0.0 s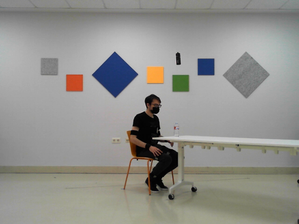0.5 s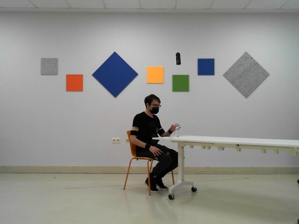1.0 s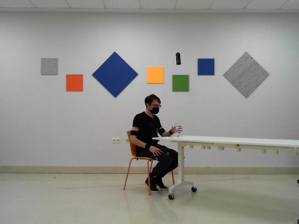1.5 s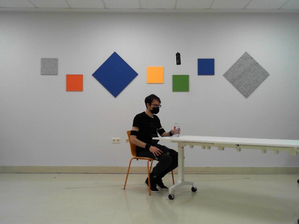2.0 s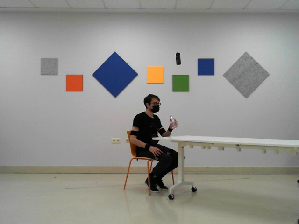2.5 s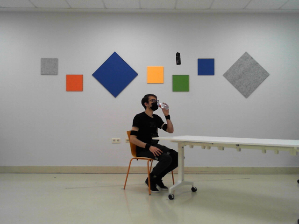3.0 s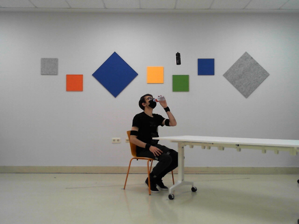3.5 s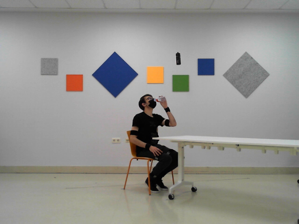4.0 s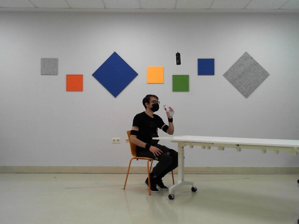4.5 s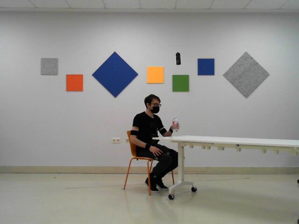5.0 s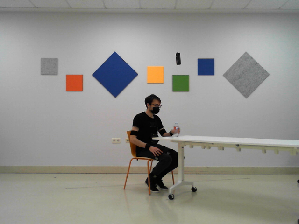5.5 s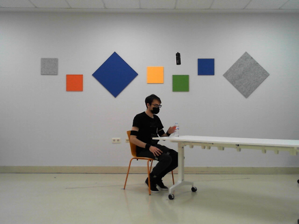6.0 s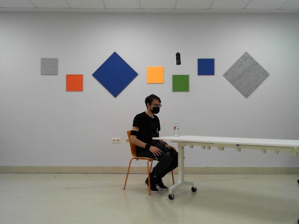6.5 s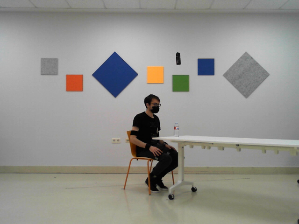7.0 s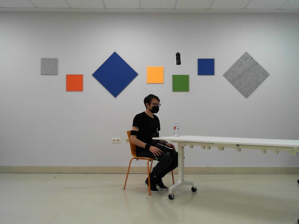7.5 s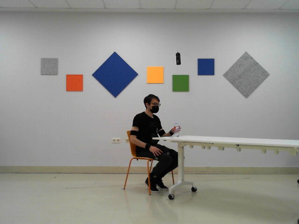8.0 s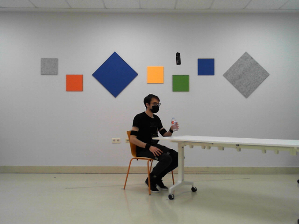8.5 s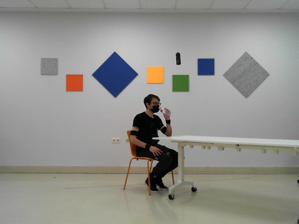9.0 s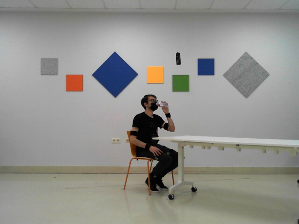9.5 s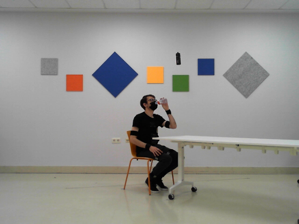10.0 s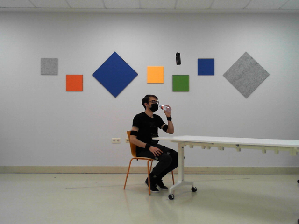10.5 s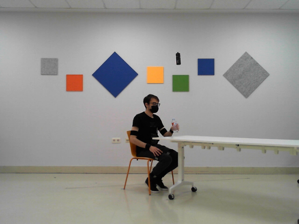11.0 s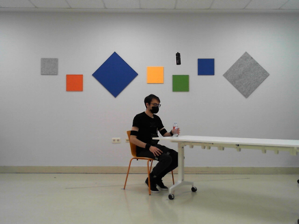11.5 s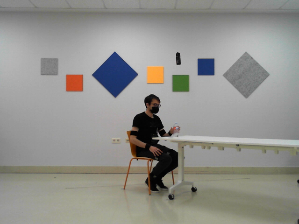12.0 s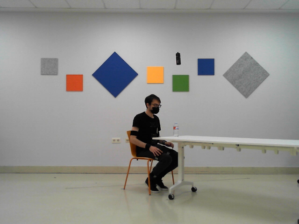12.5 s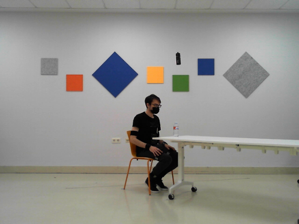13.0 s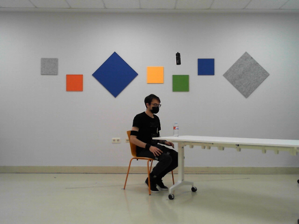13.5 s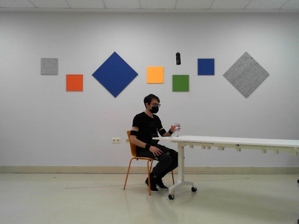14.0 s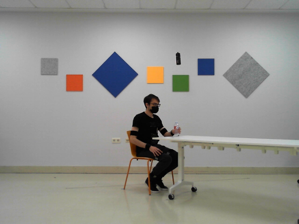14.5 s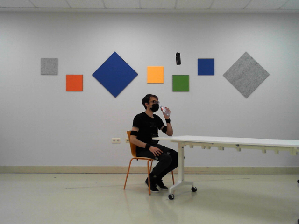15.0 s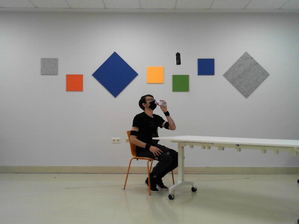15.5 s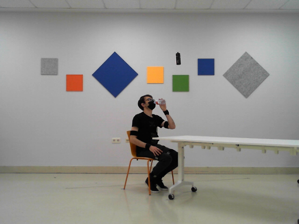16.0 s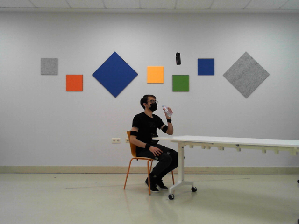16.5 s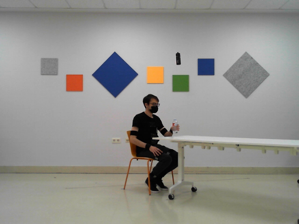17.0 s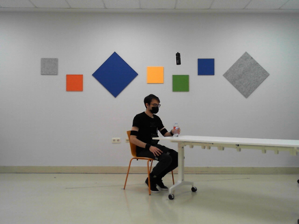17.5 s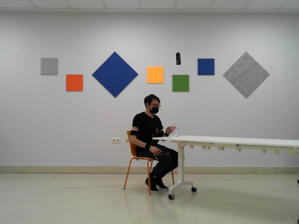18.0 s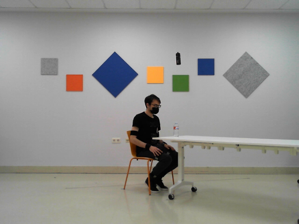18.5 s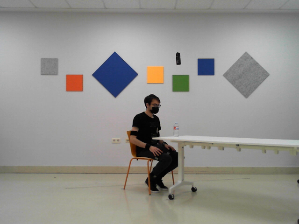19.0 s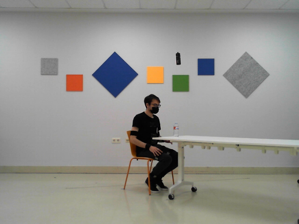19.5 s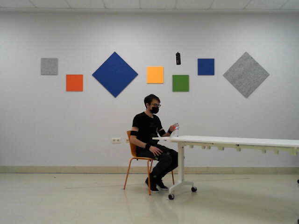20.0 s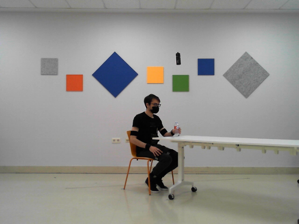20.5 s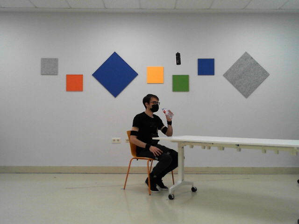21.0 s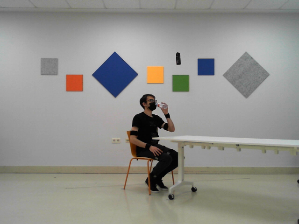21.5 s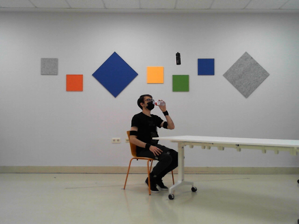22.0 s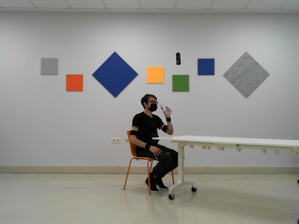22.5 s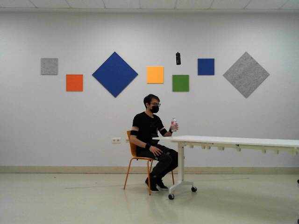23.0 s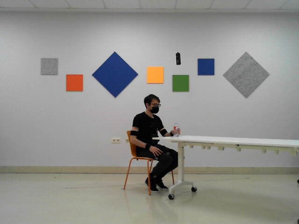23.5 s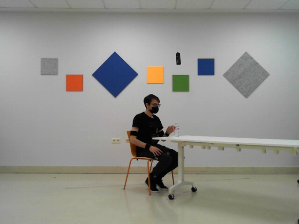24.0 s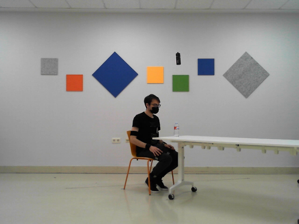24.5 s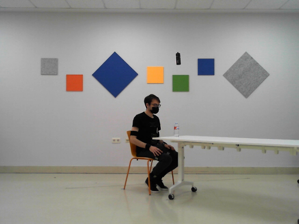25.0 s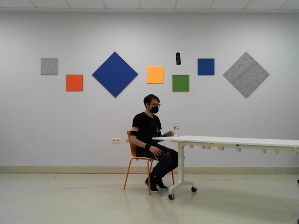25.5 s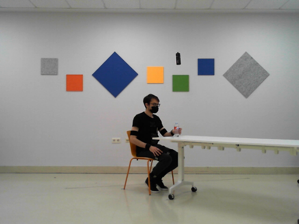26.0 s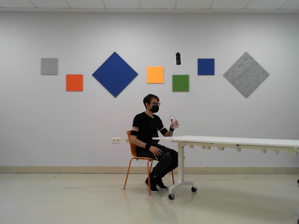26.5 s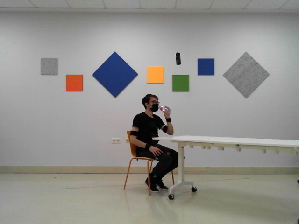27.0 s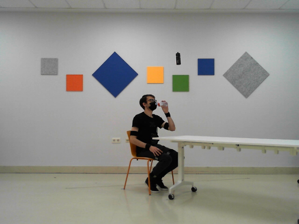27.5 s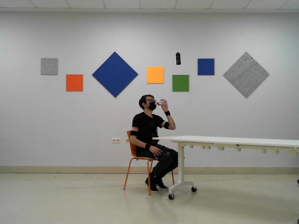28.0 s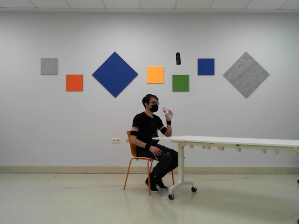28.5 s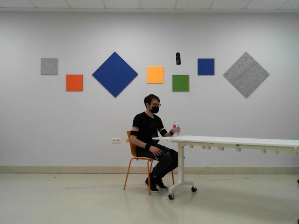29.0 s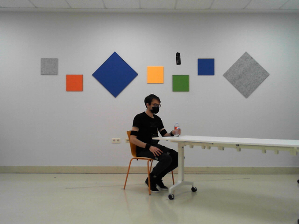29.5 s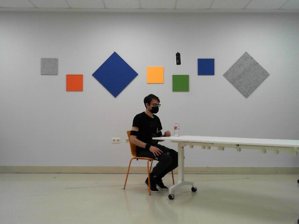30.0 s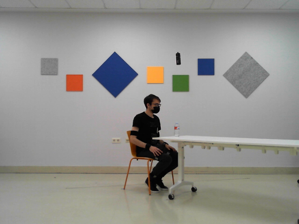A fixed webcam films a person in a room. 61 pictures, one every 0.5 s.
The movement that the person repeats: Drink from a bottle, left hand.
